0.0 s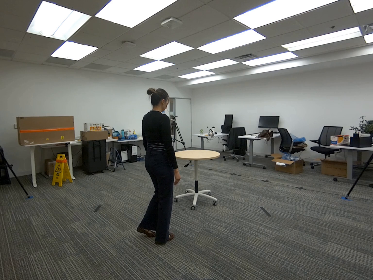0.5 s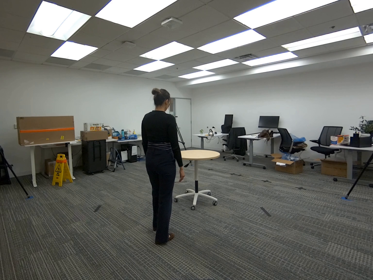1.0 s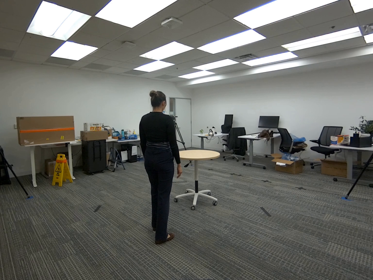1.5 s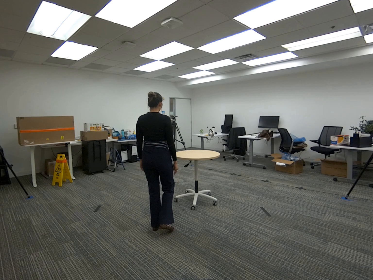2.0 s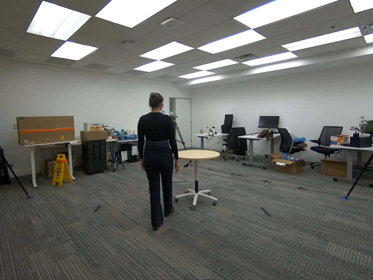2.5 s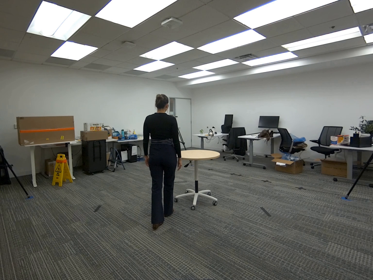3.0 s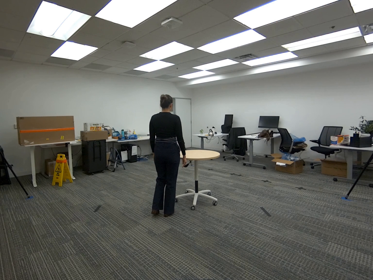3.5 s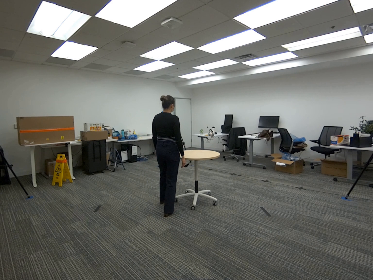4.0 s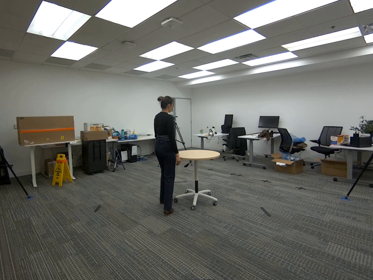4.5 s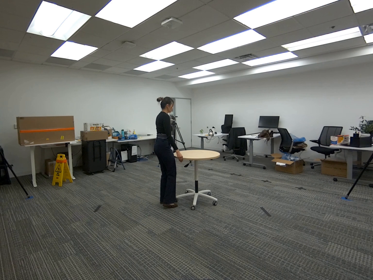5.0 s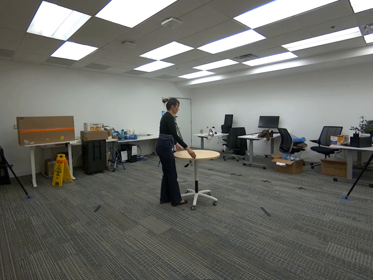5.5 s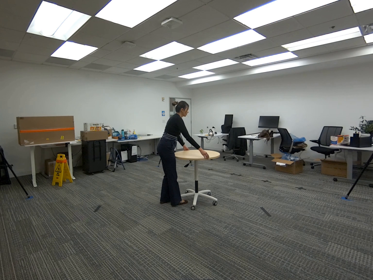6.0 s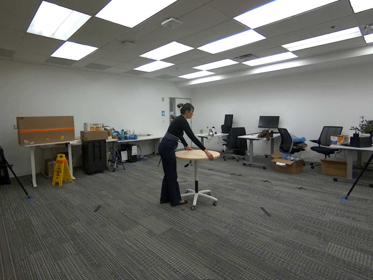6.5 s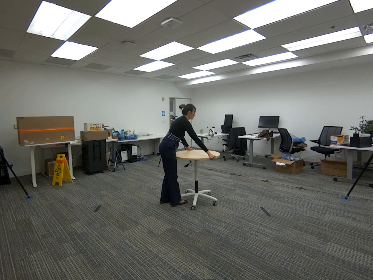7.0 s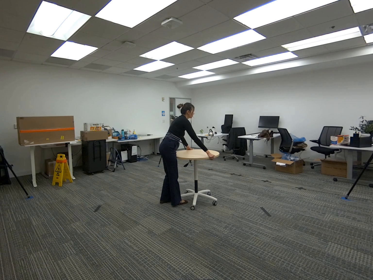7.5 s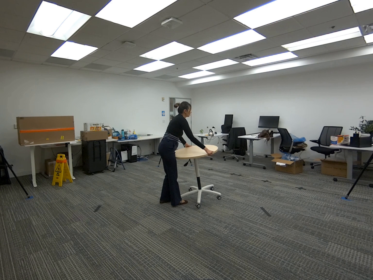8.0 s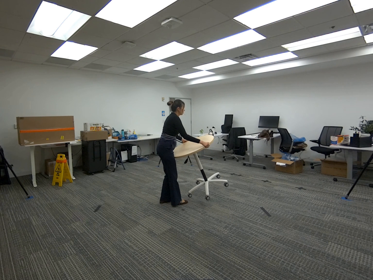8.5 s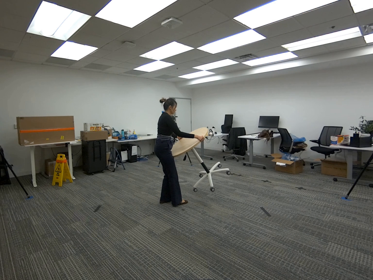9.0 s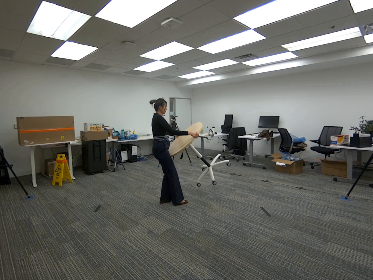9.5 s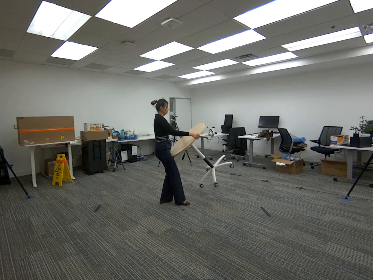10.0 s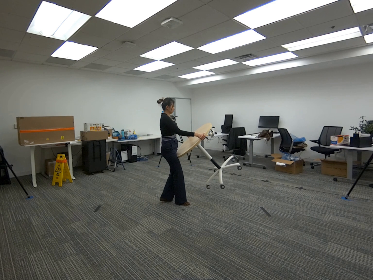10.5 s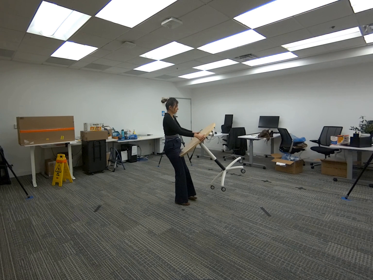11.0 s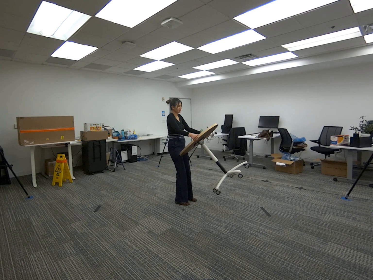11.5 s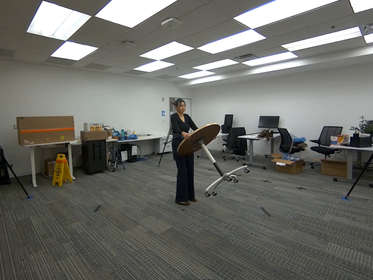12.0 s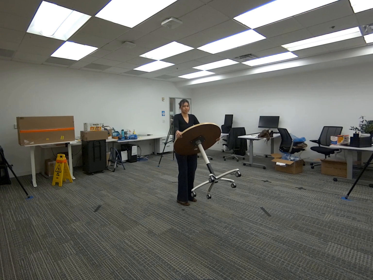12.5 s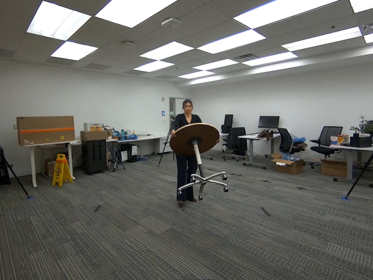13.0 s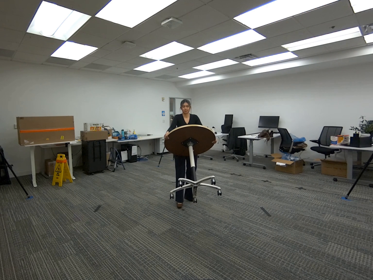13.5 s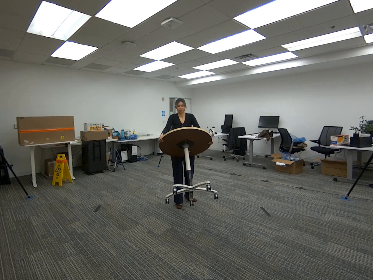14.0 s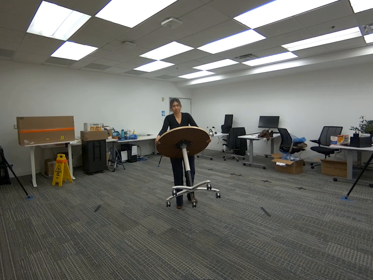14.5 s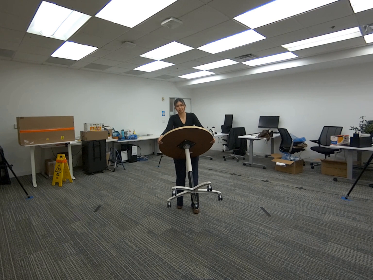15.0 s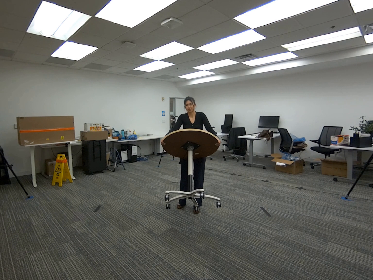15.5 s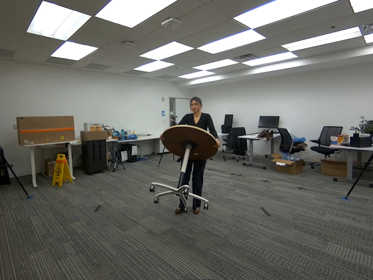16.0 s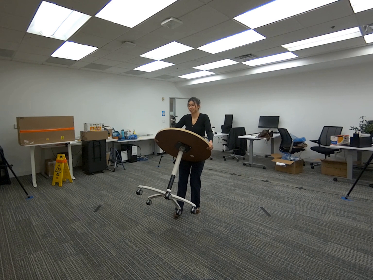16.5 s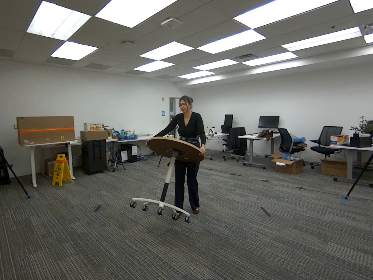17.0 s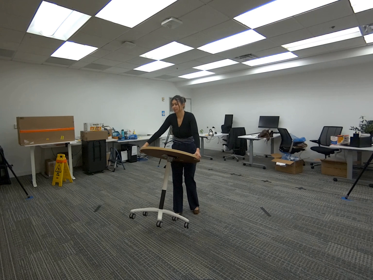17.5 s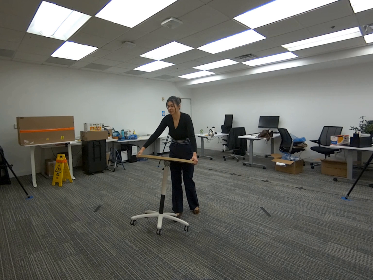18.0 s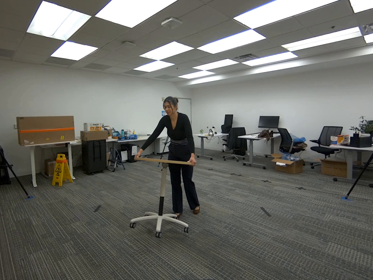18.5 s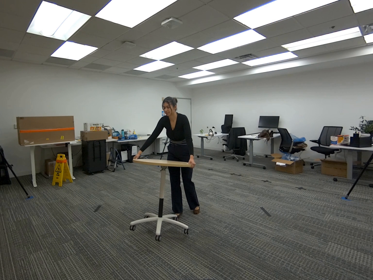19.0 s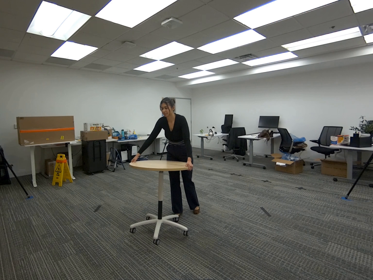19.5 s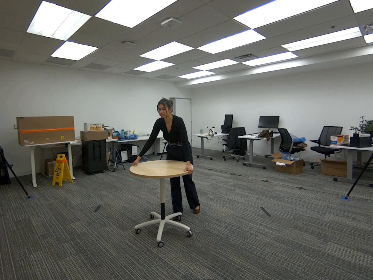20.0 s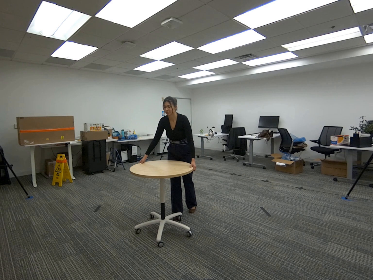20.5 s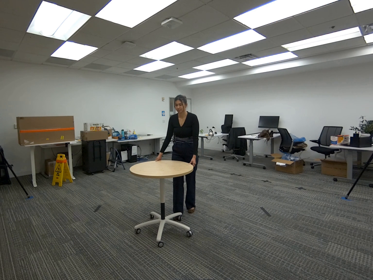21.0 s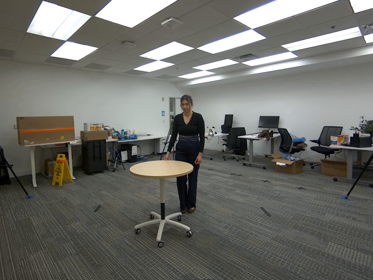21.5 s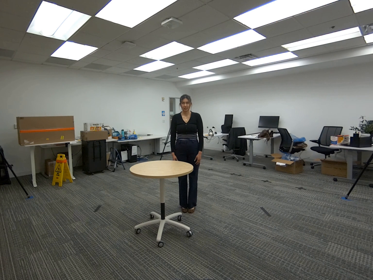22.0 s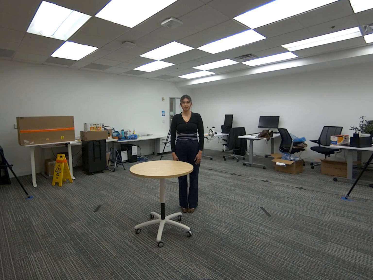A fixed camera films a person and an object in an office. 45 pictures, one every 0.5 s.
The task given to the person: Walk to the round table, use both hands to pick up the table, hold it and walk to the other side, and place the table back on the ground.
